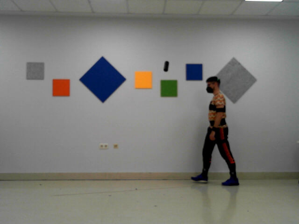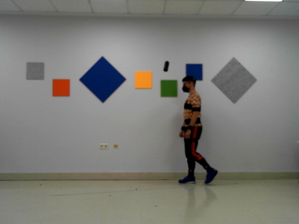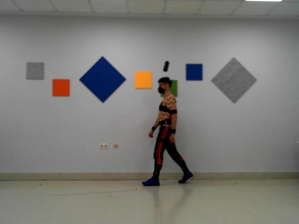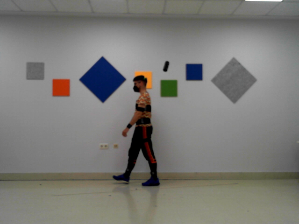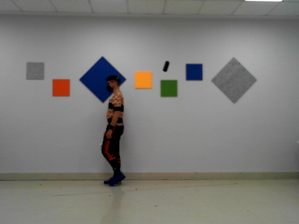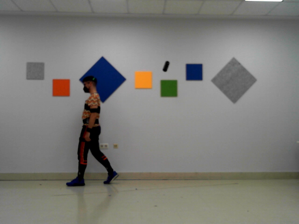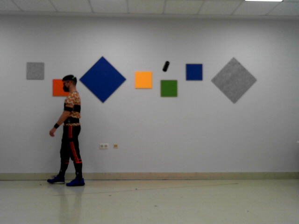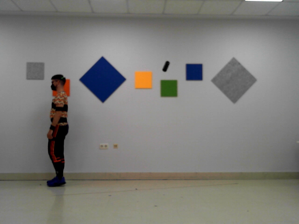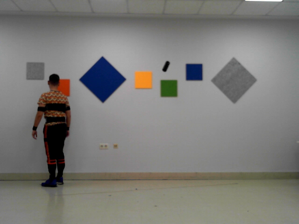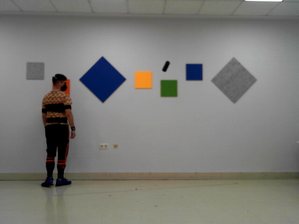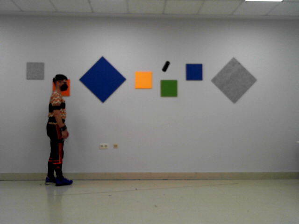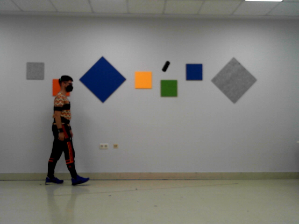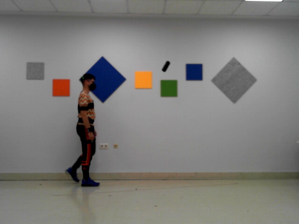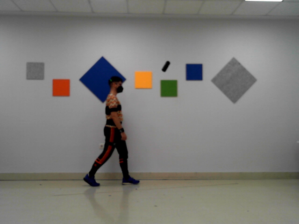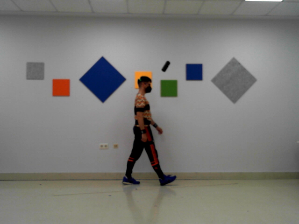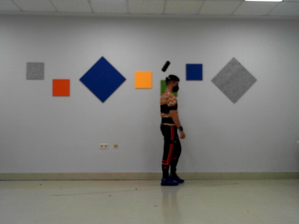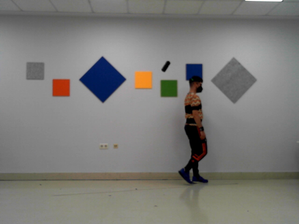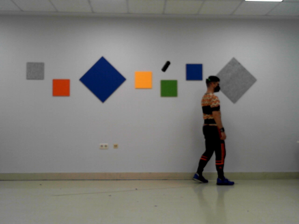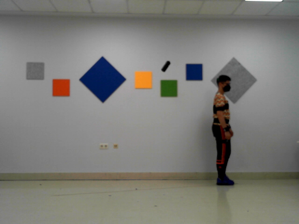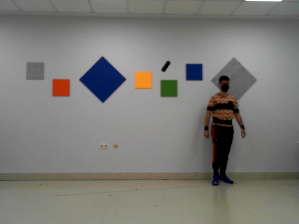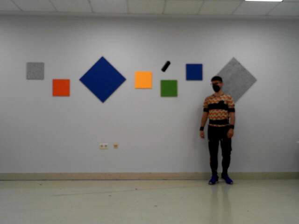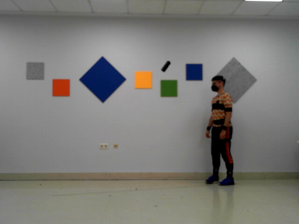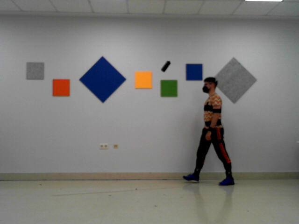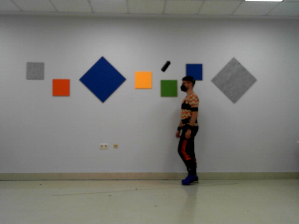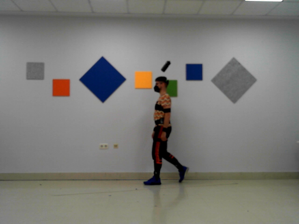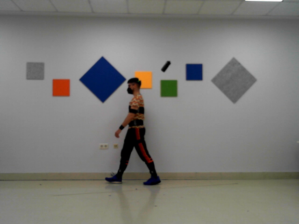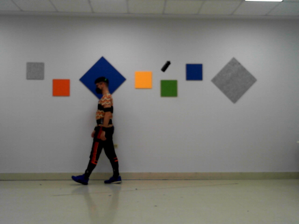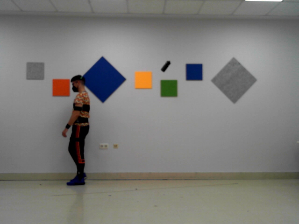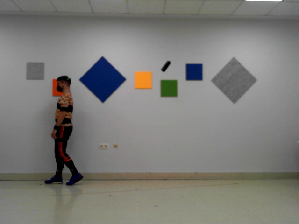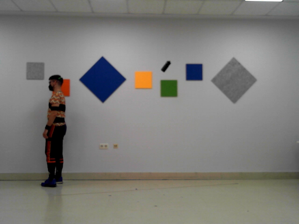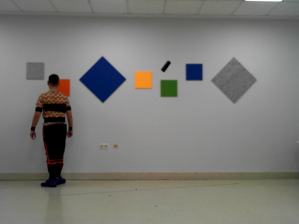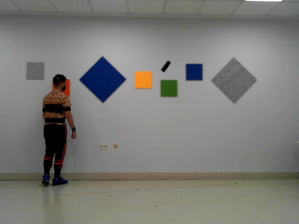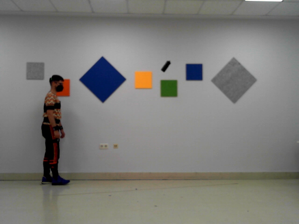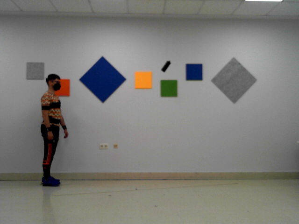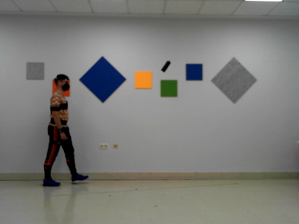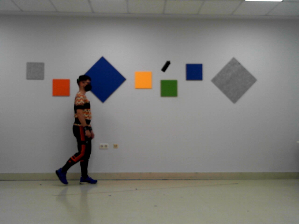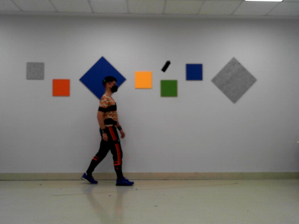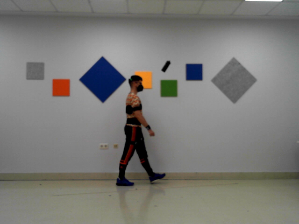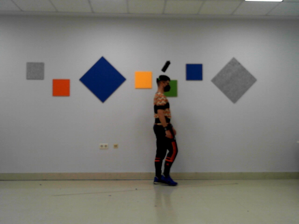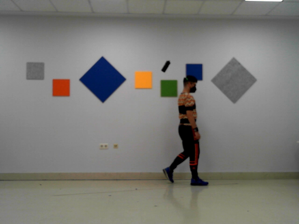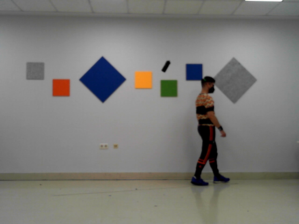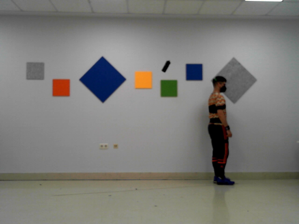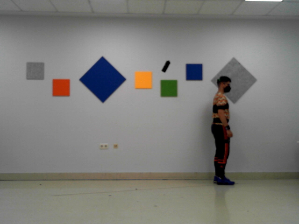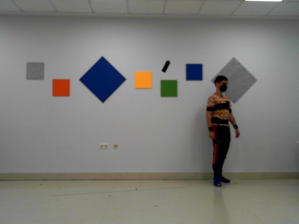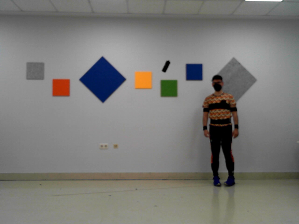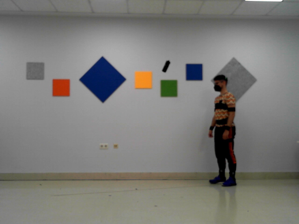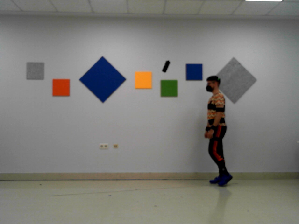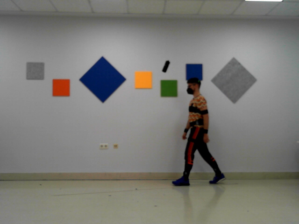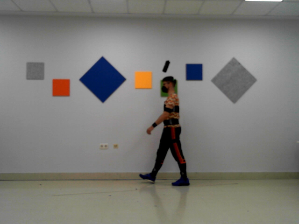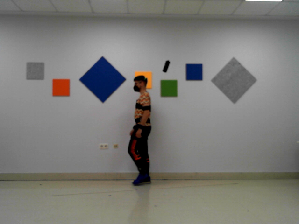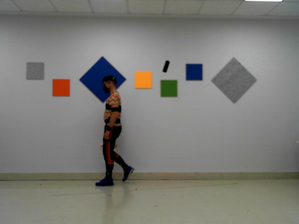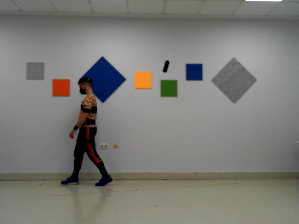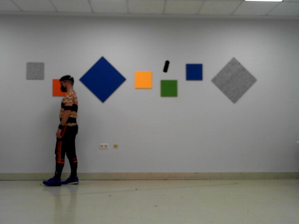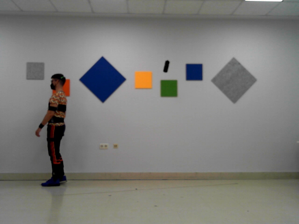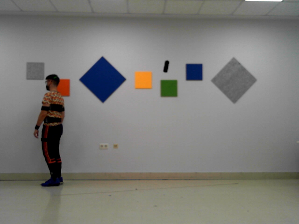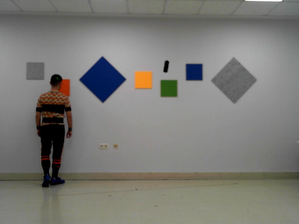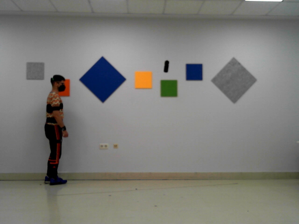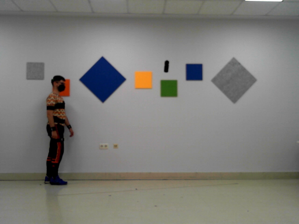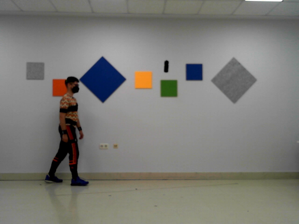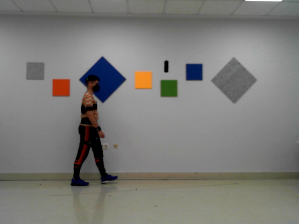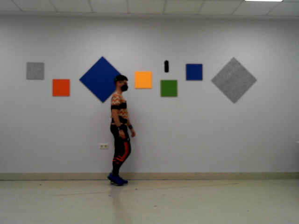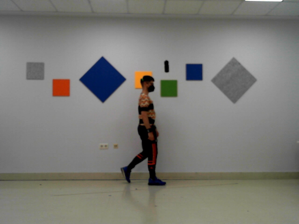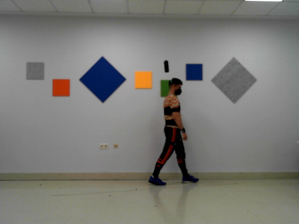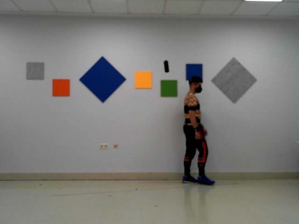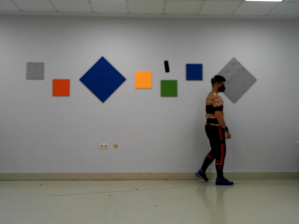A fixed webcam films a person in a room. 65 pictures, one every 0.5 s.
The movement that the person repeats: Walk forward.
